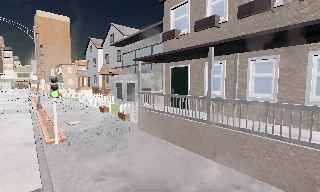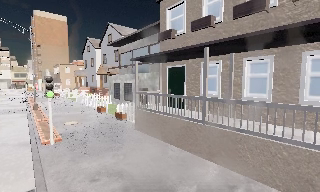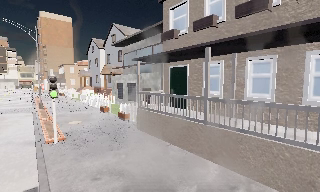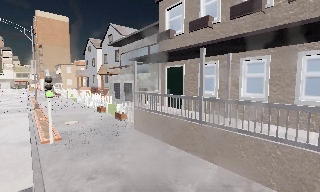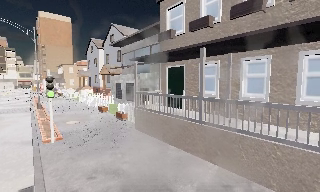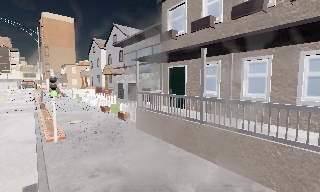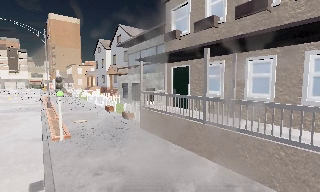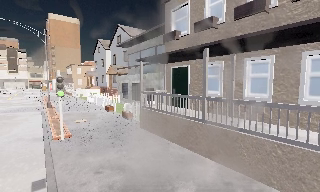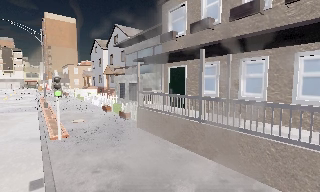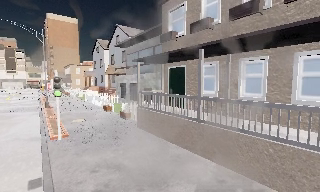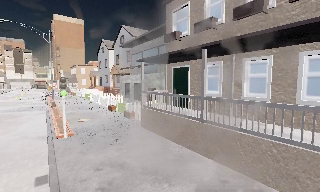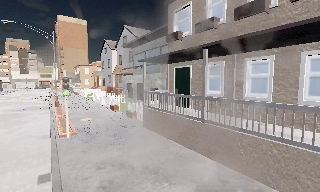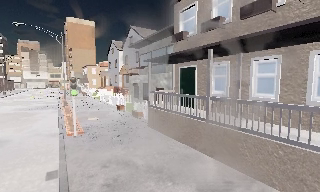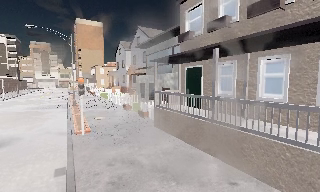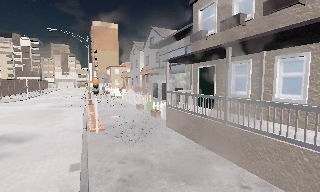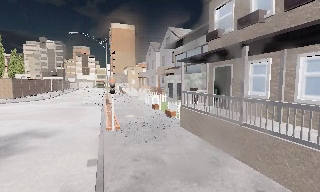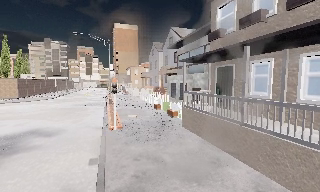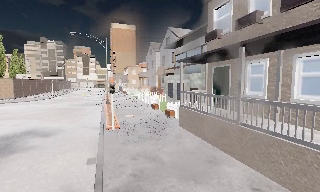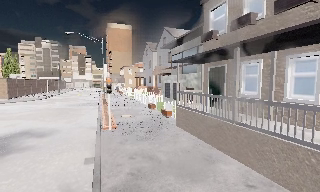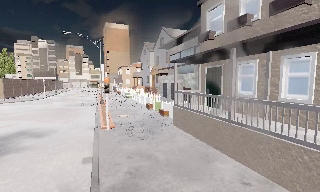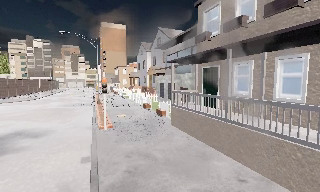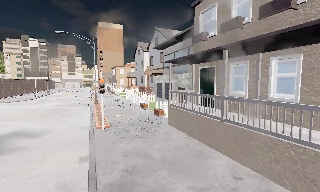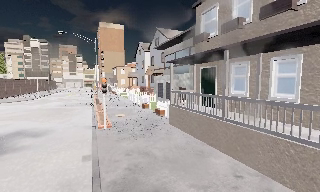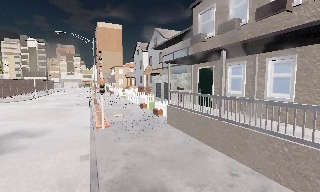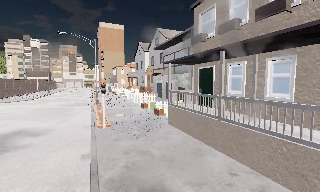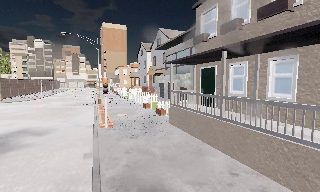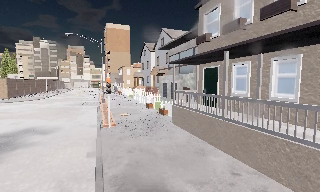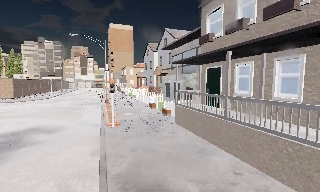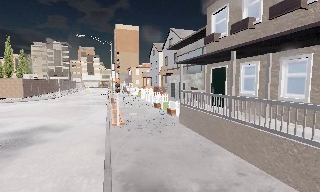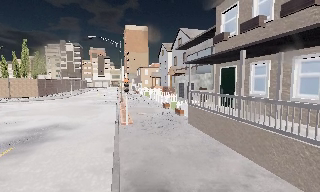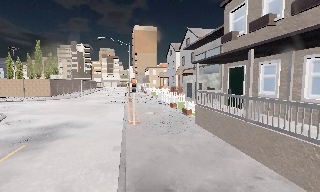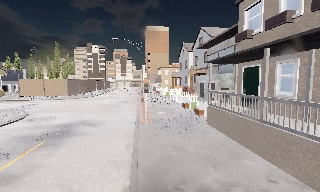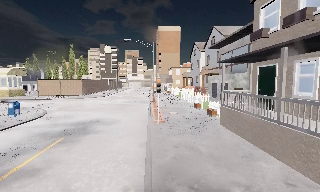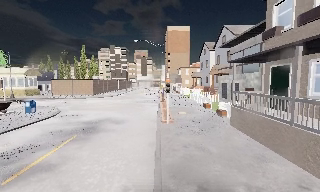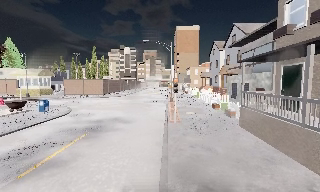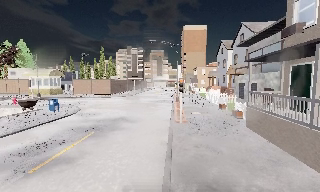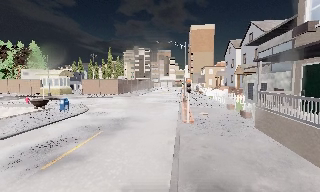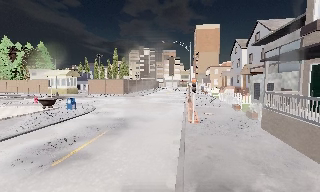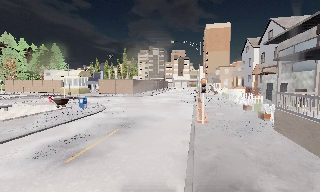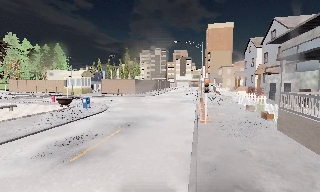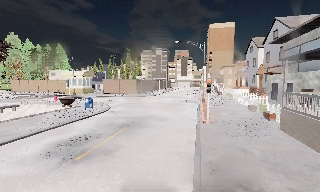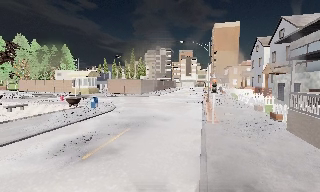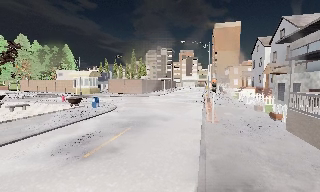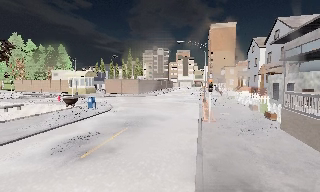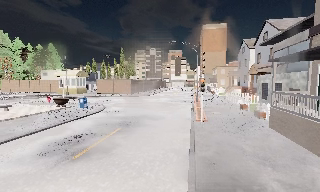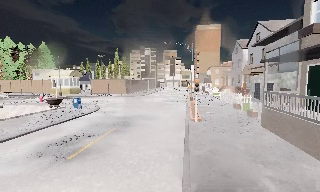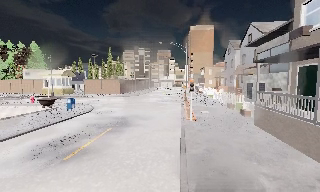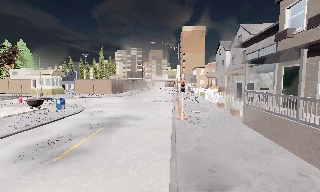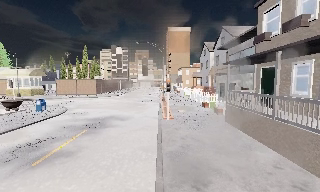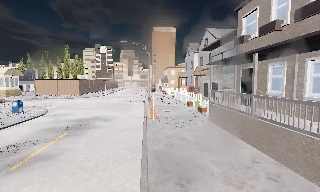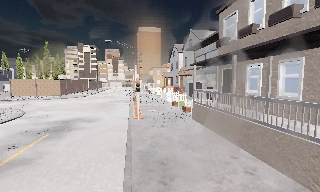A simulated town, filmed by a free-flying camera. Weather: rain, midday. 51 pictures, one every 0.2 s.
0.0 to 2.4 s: The camera travels to its right, about 1 m.
2.4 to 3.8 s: The camera swings to its left by about 10 degrees, and the scene slides to the right.
3.8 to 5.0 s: The camera shifts only a little, or ends up much as it began.
5.0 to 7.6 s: The camera pans to its left, which is counterclockwise from overhead, by about 35 degrees. It travels backward, about 1 m.
7.6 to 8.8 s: The camera shifts only a little, or ends up much as it began.
8.8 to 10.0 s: The camera pans to its right, which is clockwise from overhead, by about 20 degrees.
The film runs backward here.
